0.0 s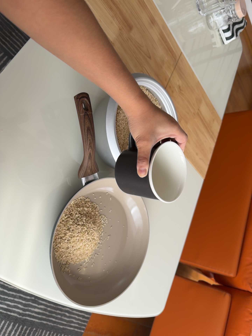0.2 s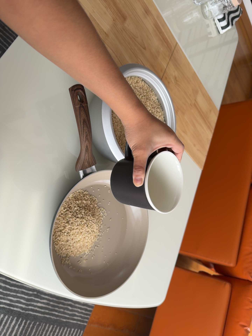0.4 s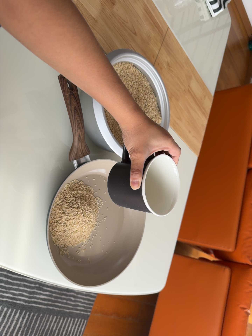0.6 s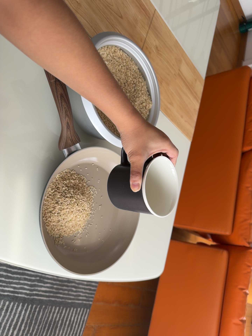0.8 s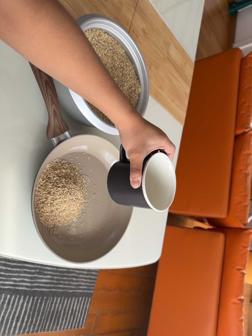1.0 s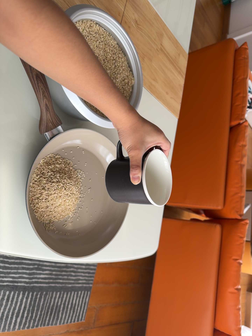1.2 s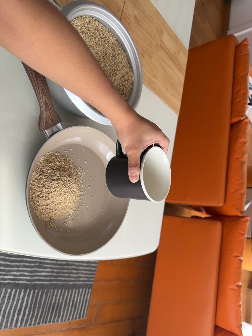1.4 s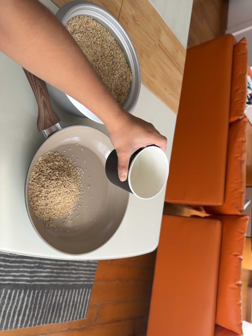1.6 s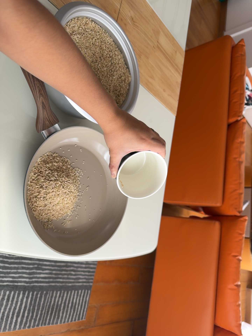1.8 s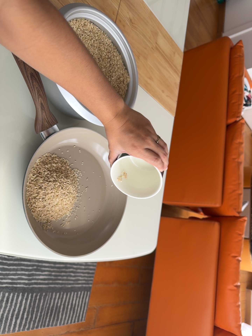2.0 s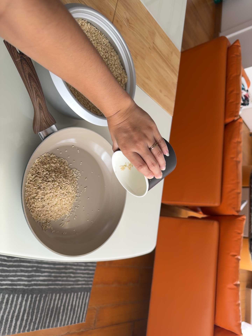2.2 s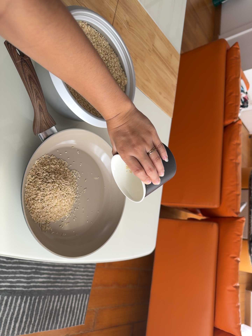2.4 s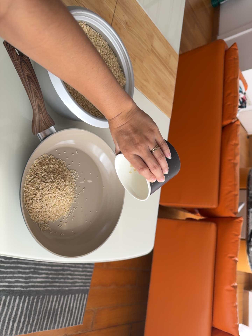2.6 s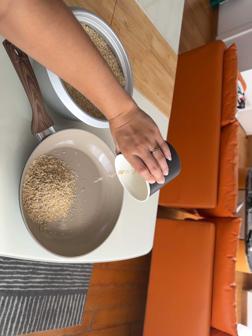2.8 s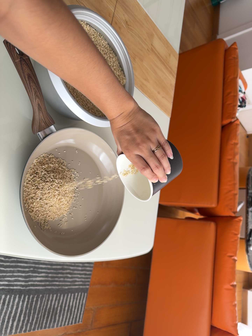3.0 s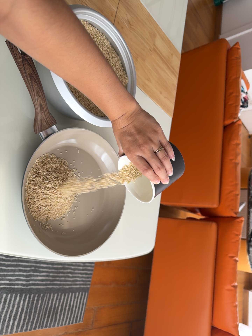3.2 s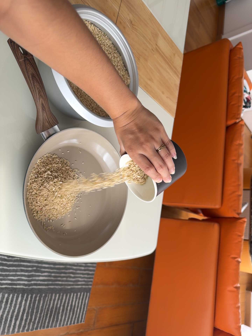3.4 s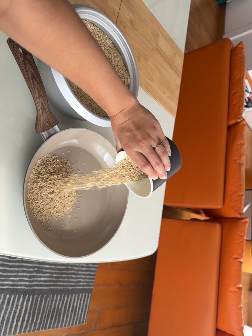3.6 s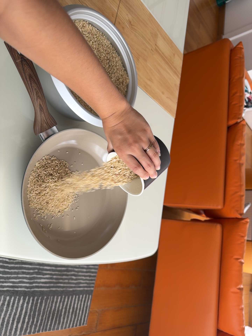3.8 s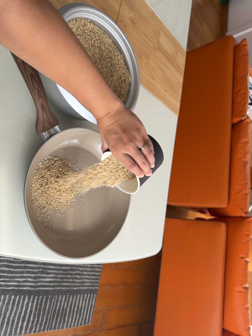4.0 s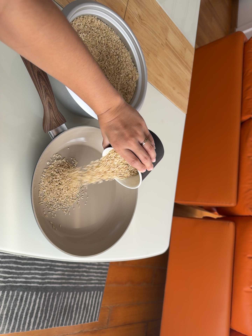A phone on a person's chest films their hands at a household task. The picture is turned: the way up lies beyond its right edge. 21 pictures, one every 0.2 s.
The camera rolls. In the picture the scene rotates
counterclockwise.
0.0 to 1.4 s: The camera's aim tips toward the bottom of its view by about 10 degrees, and the scene shifts upward. It rolls about its line of sight by about 10 degrees, and the scene rotates counterclockwise.
1.4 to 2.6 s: The camera keeps its place and its aim.
2.6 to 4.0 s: The camera shifts only a little, or ends up much as it began.
The film runs backward here.
